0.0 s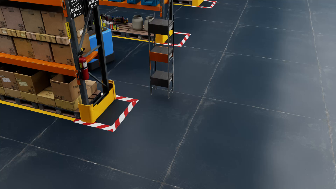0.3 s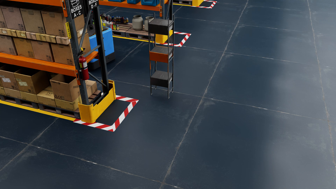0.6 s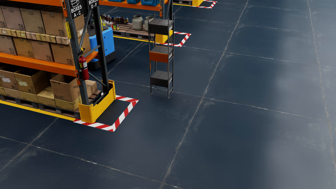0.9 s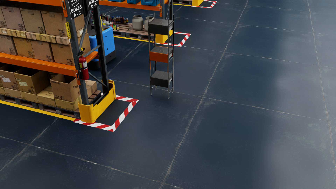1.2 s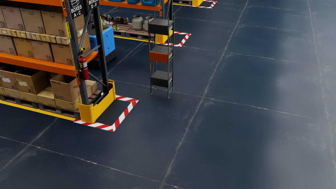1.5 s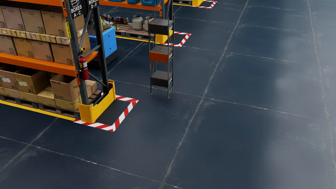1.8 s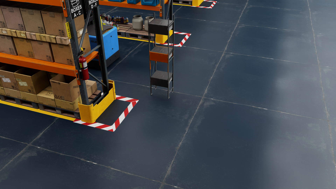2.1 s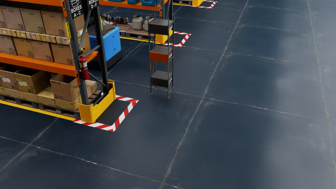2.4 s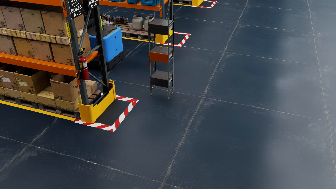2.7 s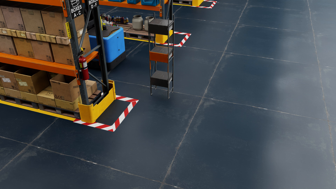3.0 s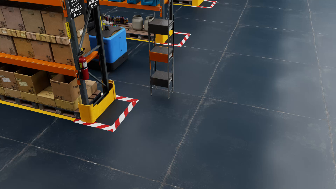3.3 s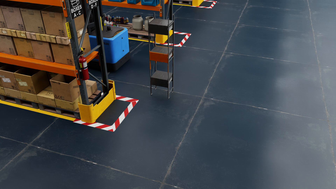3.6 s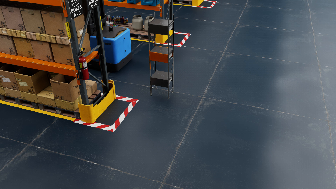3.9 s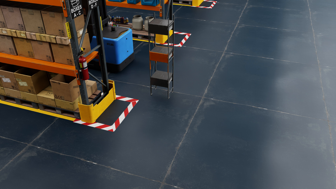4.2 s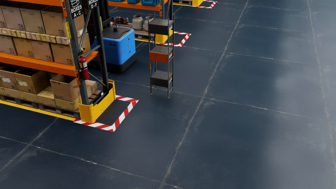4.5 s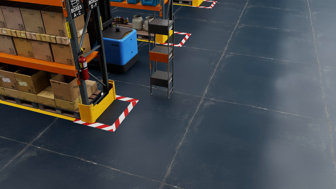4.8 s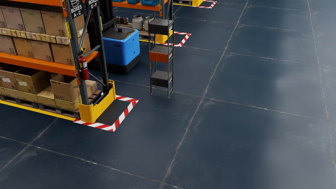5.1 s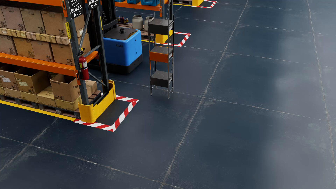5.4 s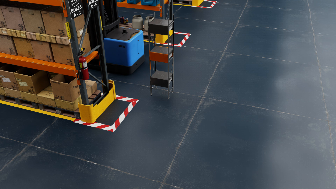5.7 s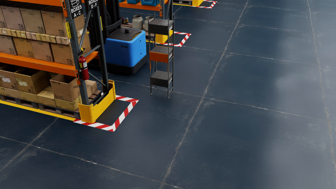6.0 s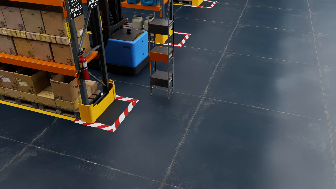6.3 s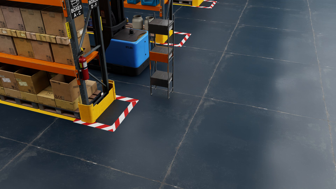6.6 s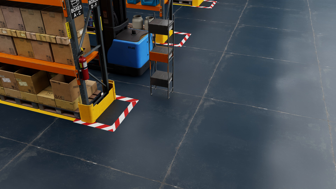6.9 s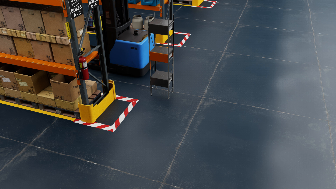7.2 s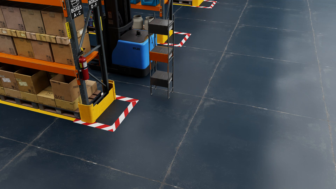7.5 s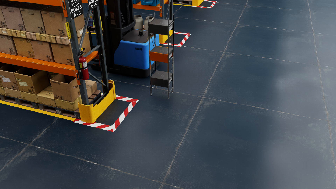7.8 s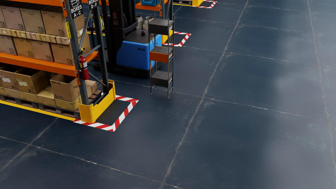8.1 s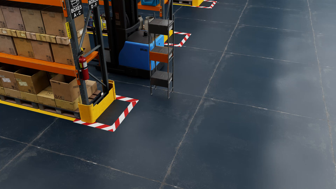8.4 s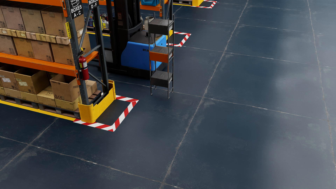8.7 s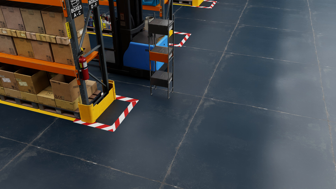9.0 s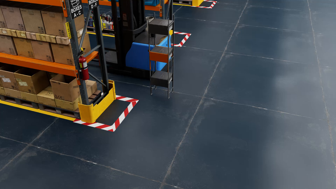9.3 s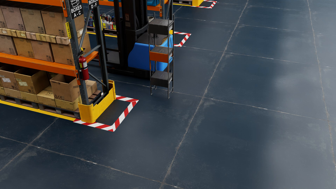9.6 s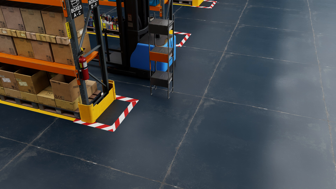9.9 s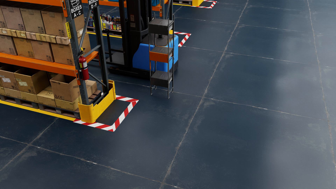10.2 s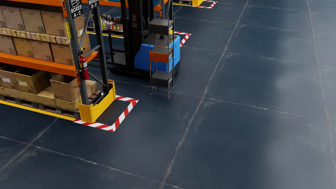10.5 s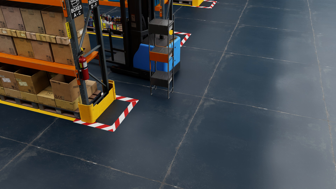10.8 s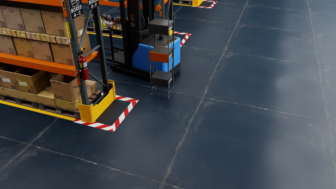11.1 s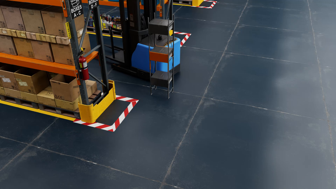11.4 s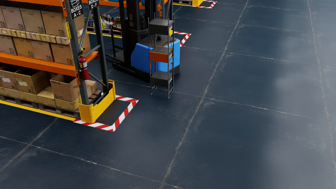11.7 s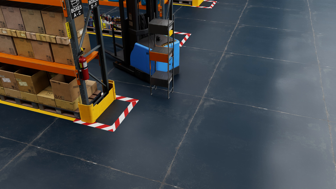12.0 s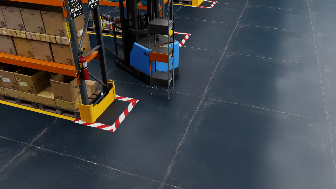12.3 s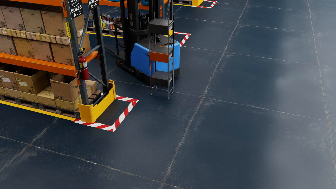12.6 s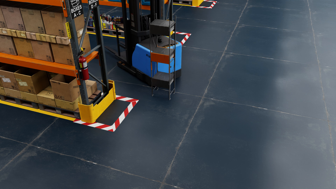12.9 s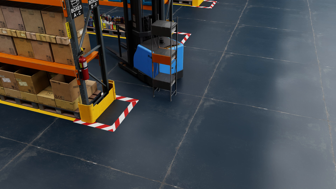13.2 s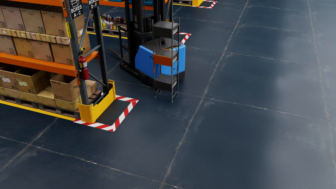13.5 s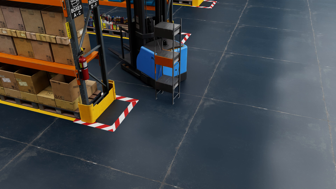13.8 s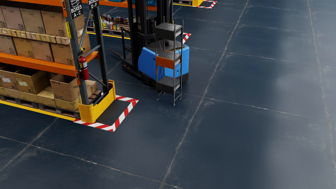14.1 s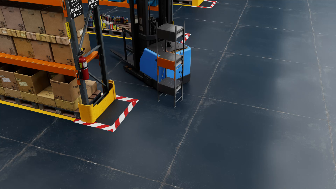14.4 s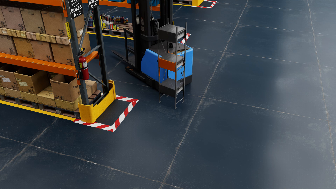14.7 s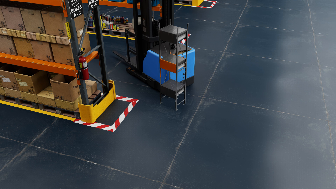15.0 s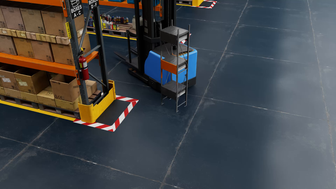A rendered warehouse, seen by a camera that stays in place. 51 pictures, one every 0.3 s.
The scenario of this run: A forklift runs into an object in its way.
